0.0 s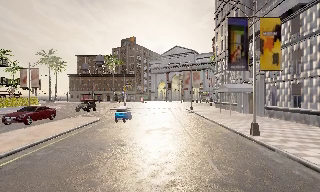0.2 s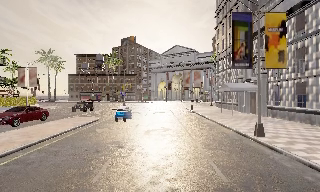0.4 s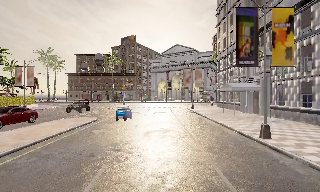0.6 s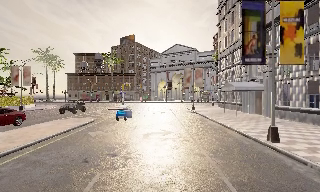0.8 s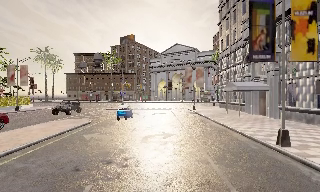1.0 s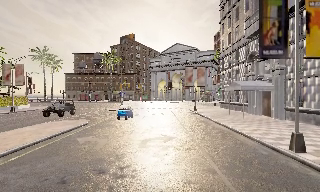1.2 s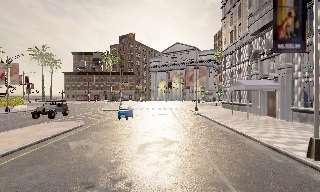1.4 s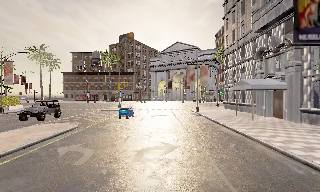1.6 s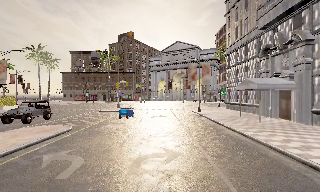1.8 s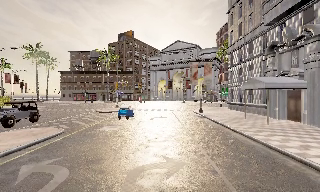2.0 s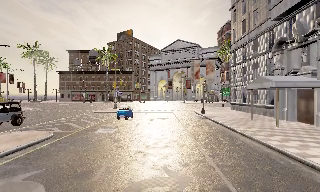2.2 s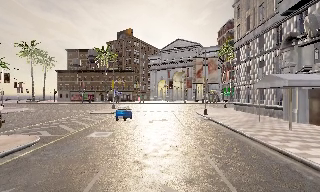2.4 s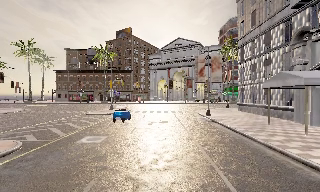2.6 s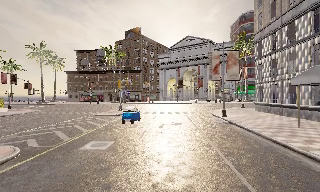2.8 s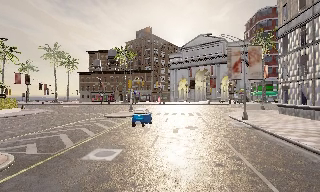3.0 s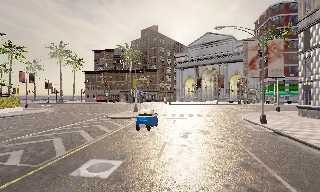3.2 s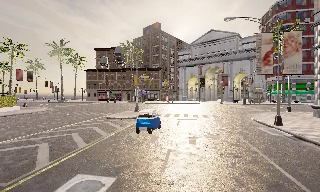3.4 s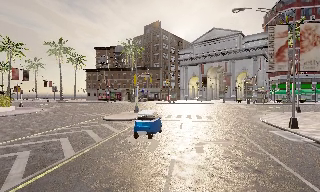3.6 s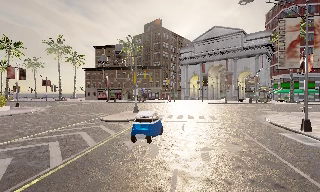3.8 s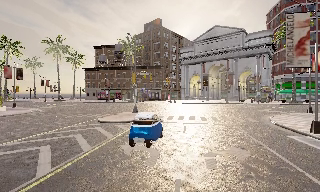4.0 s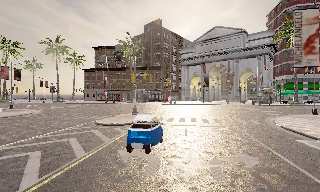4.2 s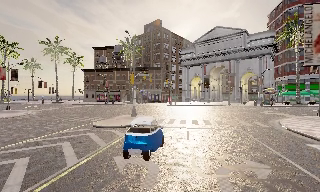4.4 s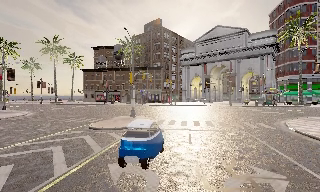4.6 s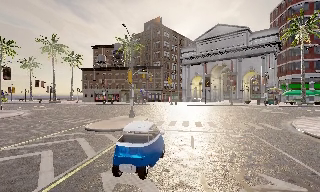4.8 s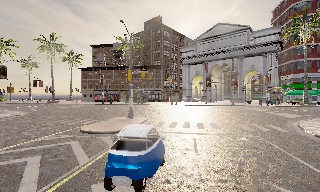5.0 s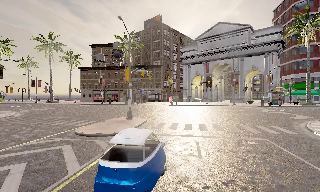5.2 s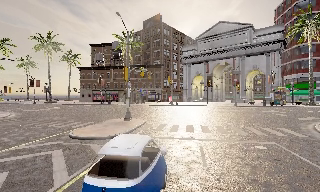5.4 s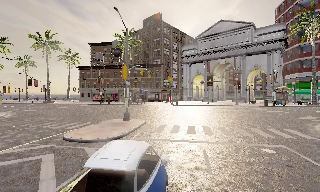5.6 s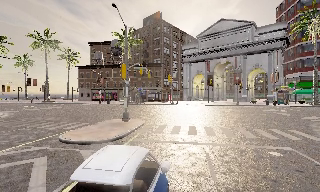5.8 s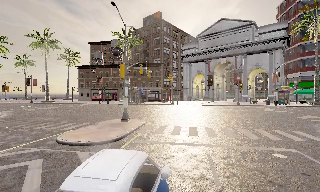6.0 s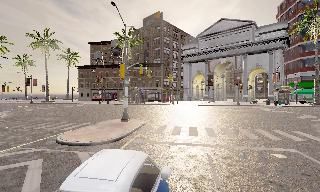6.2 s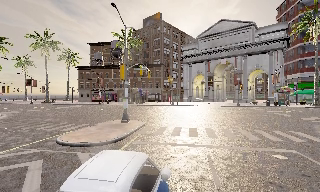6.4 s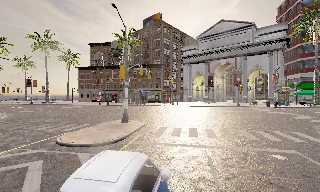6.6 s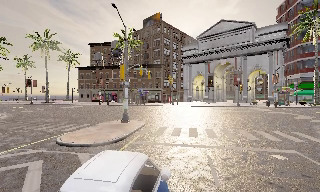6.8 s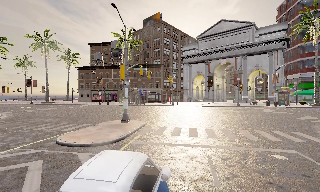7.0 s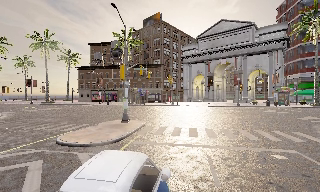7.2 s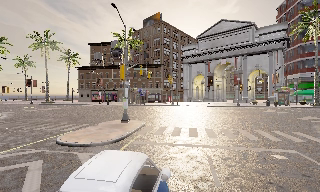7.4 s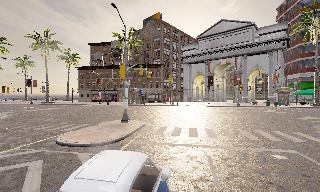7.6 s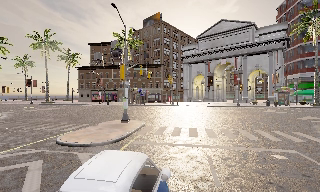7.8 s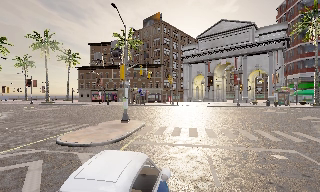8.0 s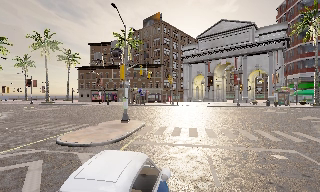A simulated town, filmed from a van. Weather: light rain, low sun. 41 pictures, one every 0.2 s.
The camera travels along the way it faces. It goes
forward.
0.0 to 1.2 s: The camera travels forward, about 3.5 m, so what stands in front looms larger. It gains speed.
1.2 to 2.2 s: The camera travels forward, about 4.5 m, so what stands in front looms larger.
2.2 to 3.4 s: The camera swings to its left by about 10 degrees, and the scene slides to the right. It travels forward, about 7 m, so what stands in front looms larger.
3.4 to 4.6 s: The camera travels forward, about 4 m, so what stands in front looms larger.
4.6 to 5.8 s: The camera travels forward, about 3 m, so what stands in front looms larger. It loses speed.
5.8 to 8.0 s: The camera keeps its place and its aim.
The film runs forward here.
